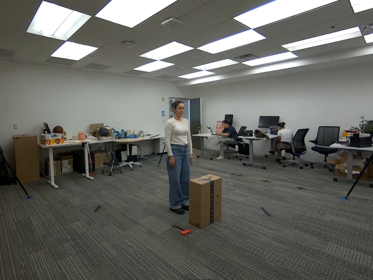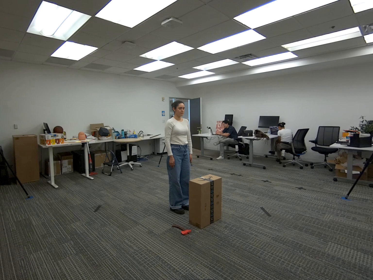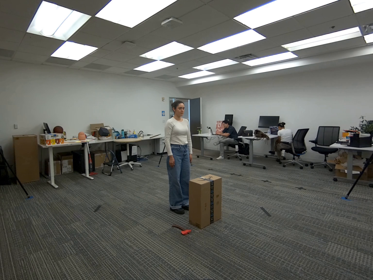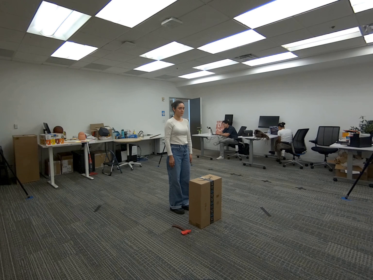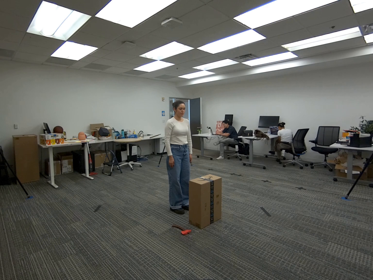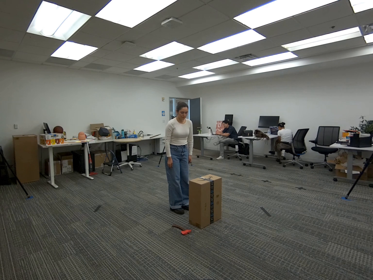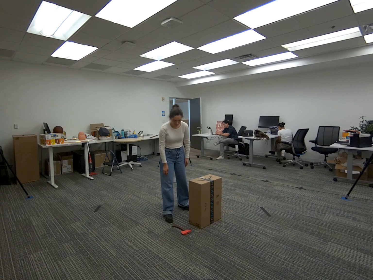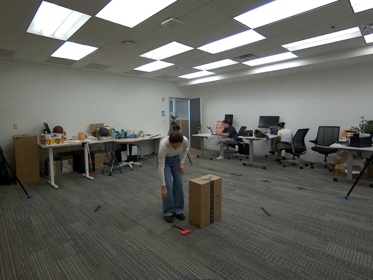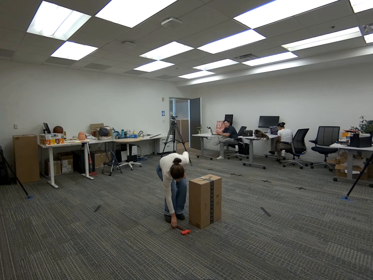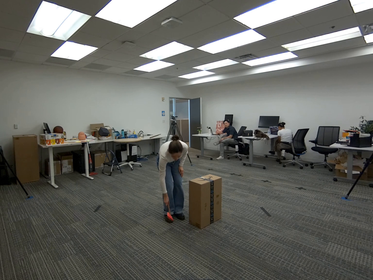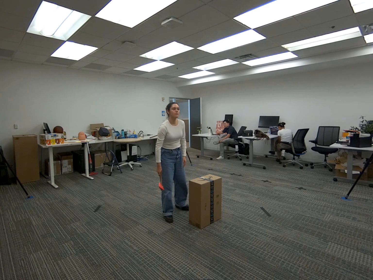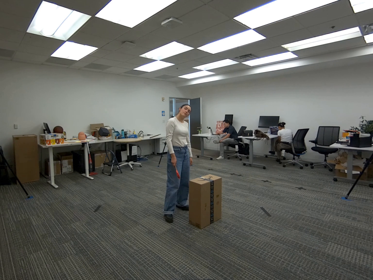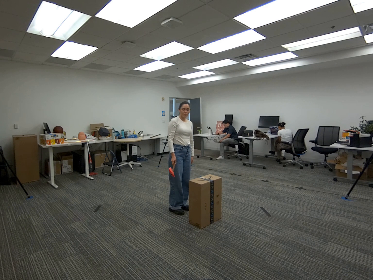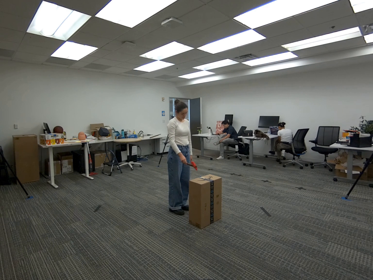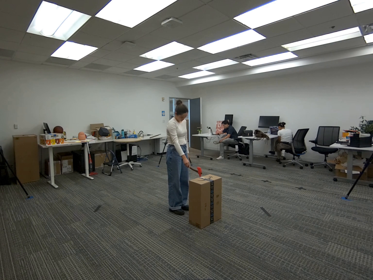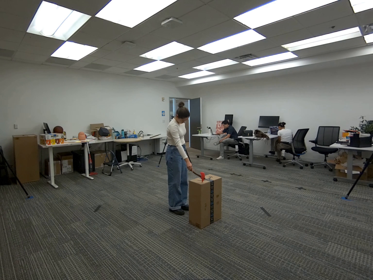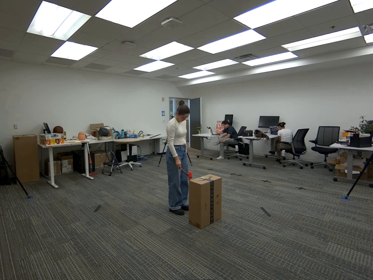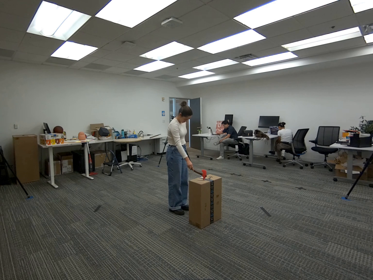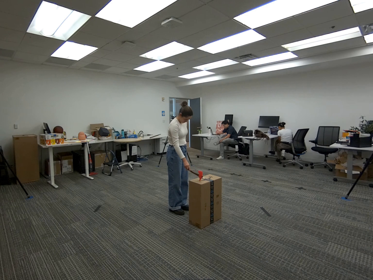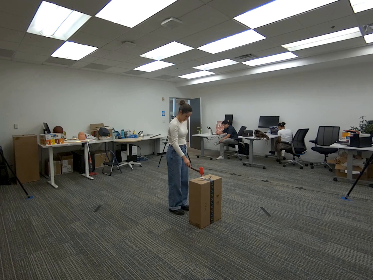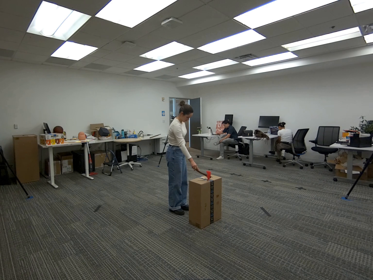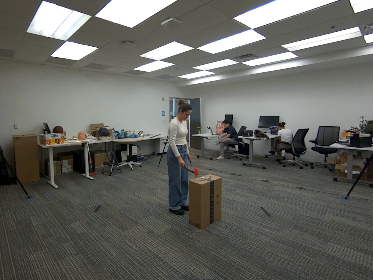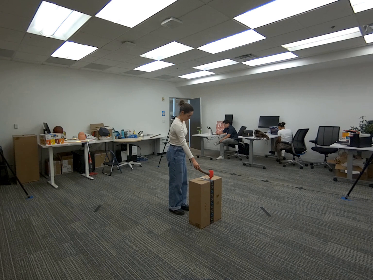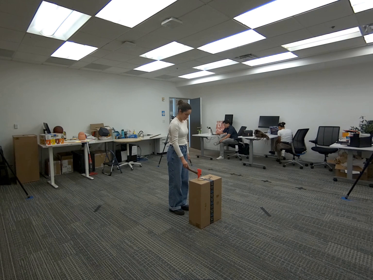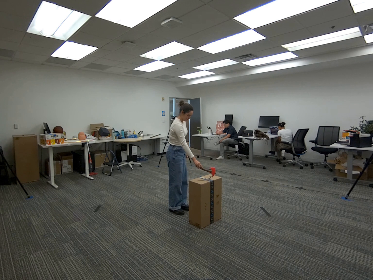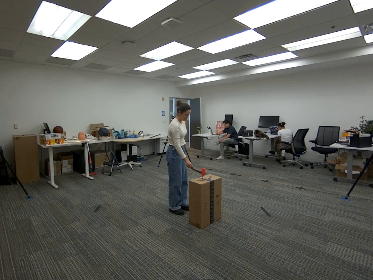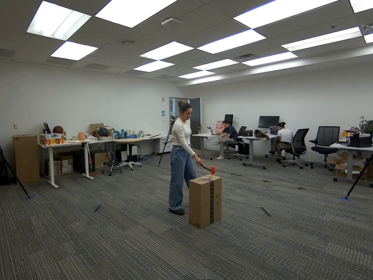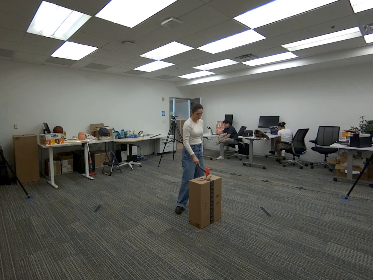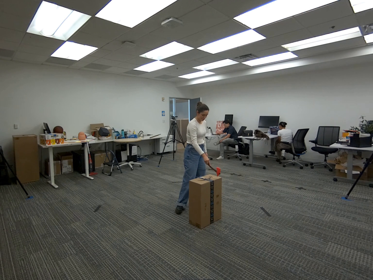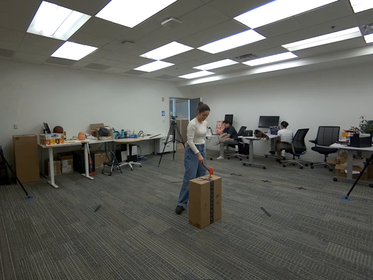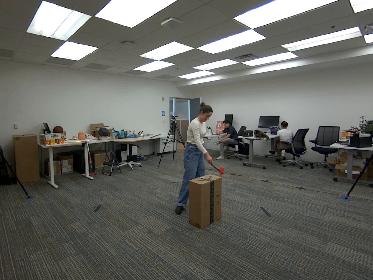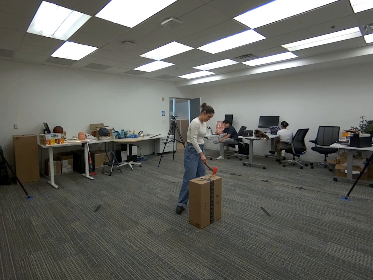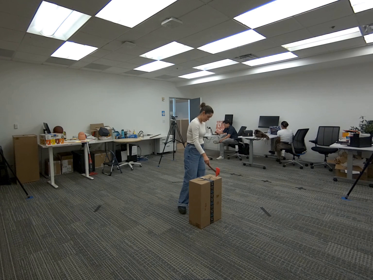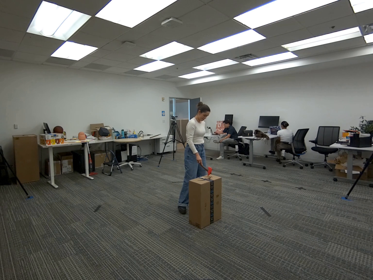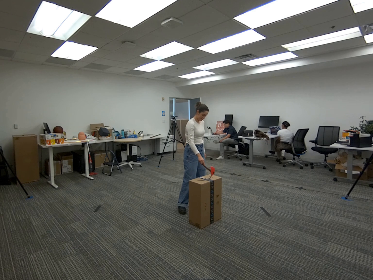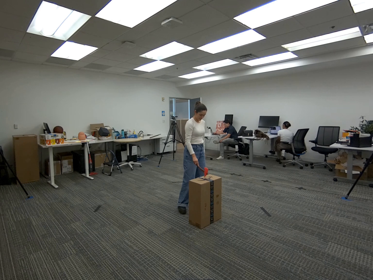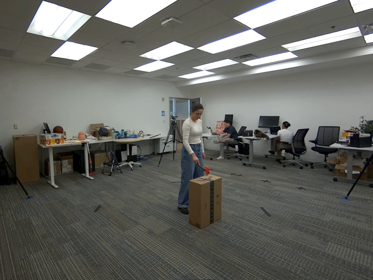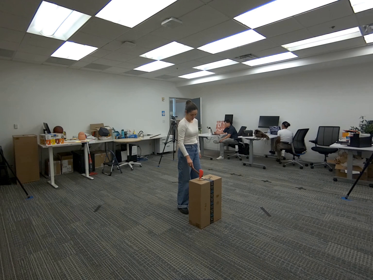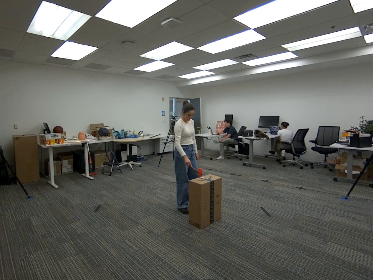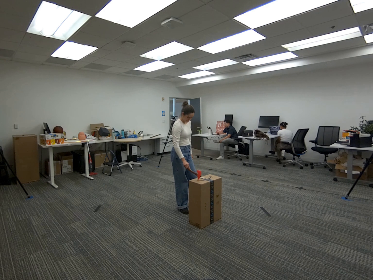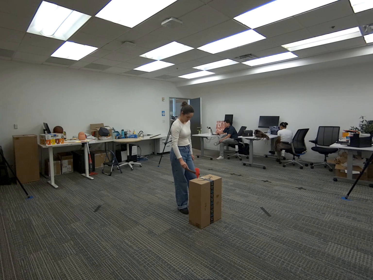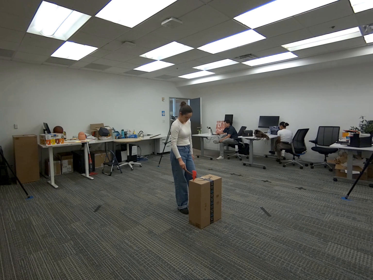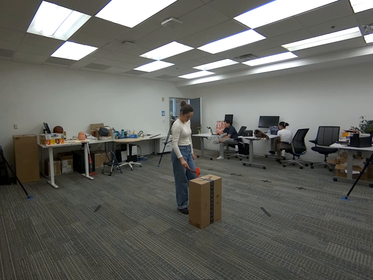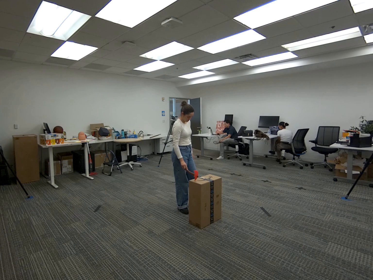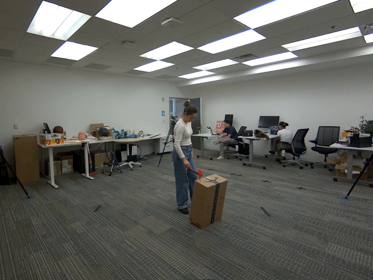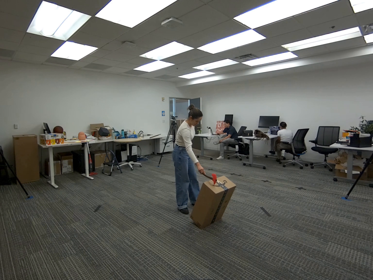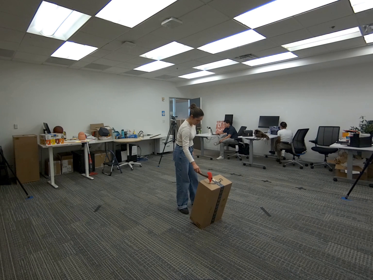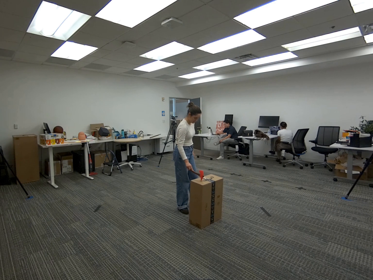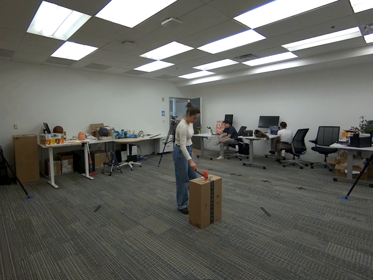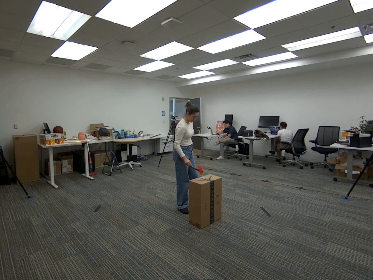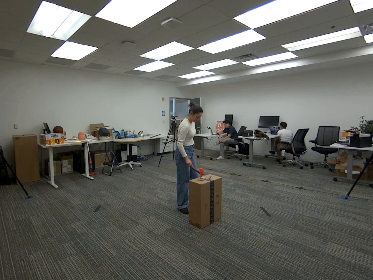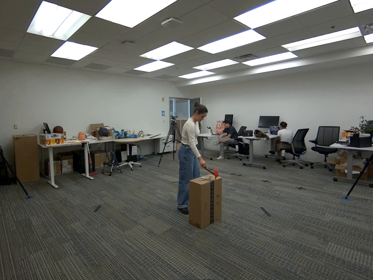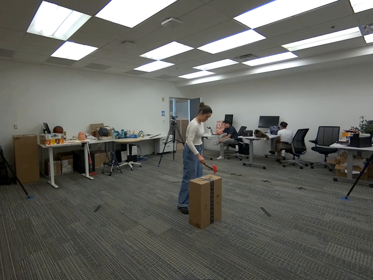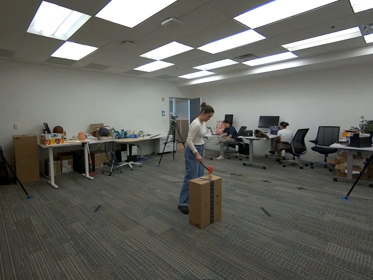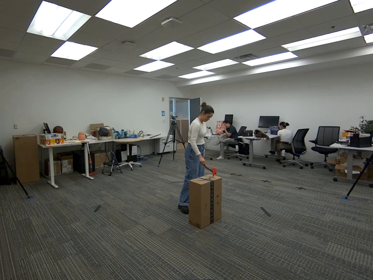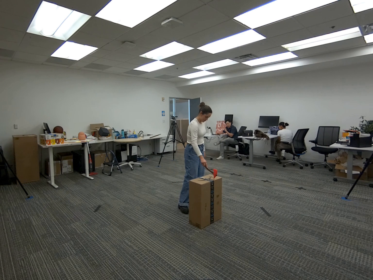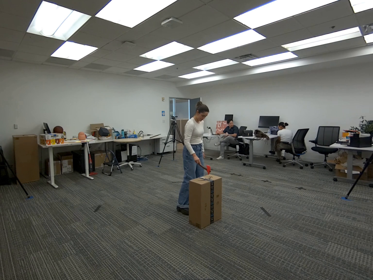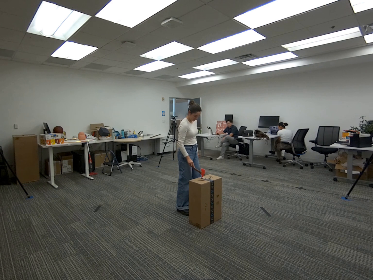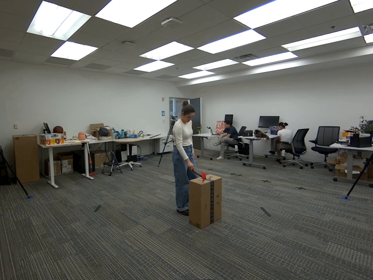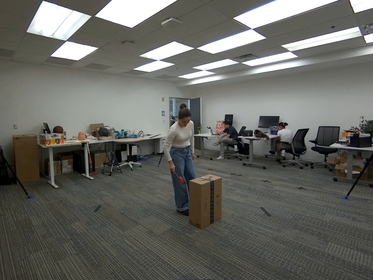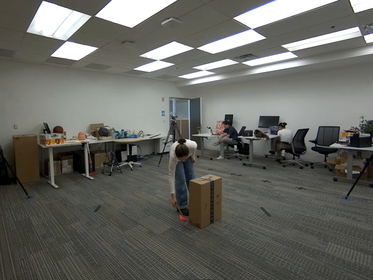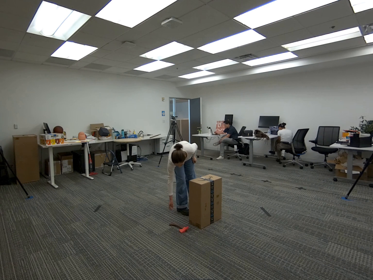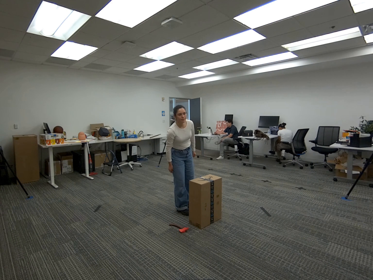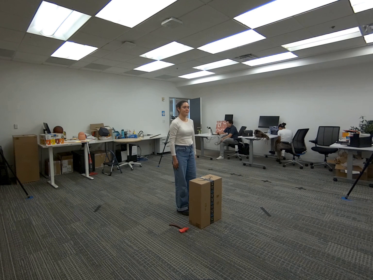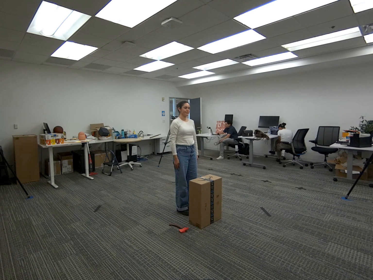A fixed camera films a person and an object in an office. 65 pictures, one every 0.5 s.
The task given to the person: Pick up the hatchet on the ground and gently scrape the blade across the surface of the big brown cardboard box as if shaving wood.
